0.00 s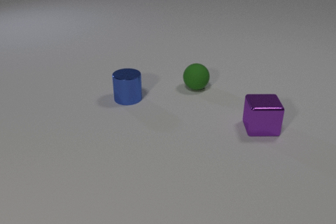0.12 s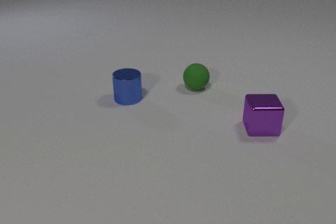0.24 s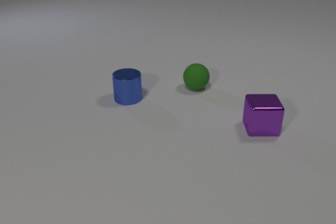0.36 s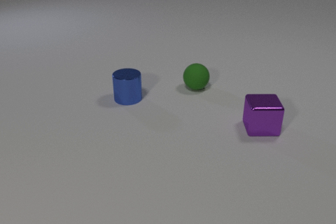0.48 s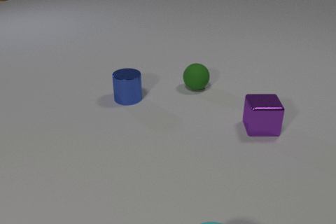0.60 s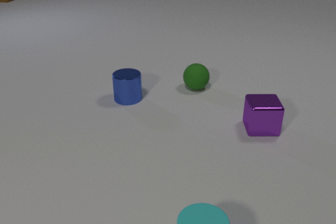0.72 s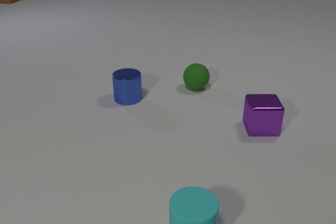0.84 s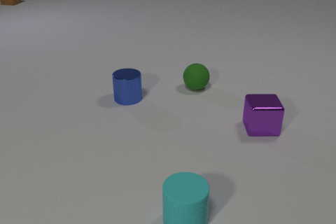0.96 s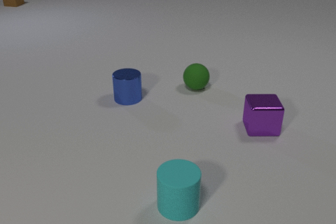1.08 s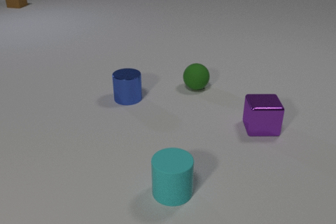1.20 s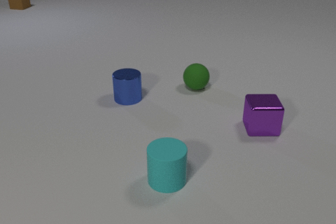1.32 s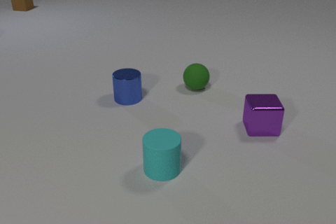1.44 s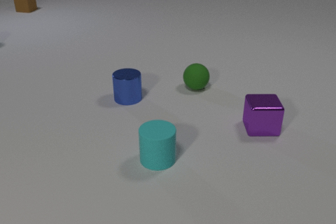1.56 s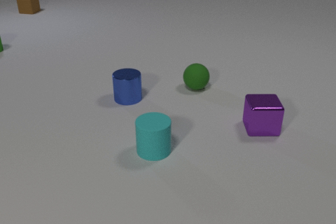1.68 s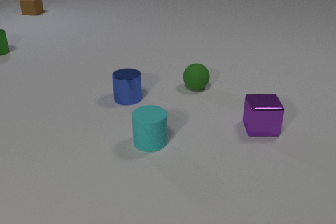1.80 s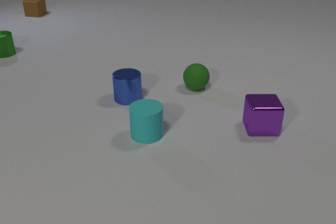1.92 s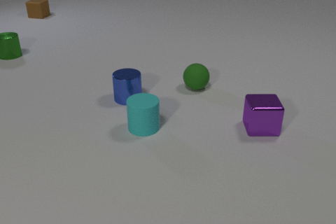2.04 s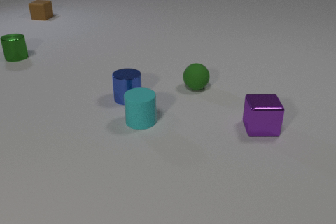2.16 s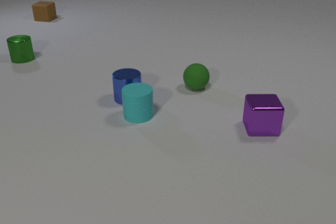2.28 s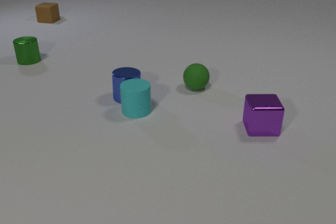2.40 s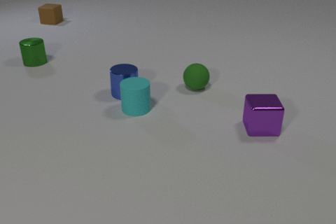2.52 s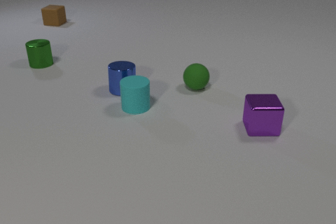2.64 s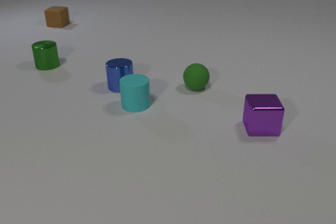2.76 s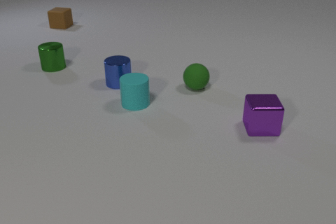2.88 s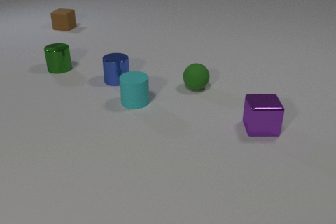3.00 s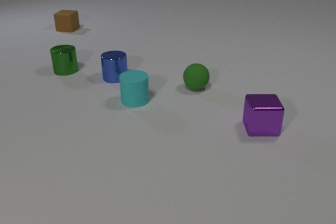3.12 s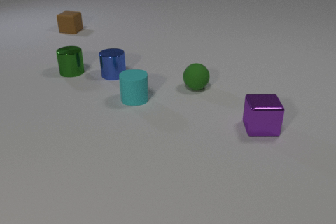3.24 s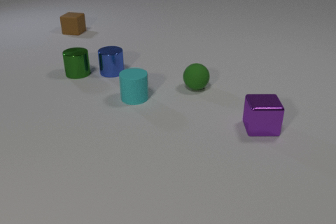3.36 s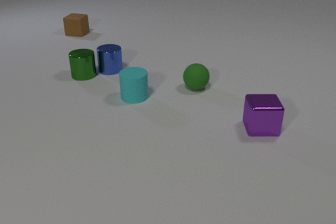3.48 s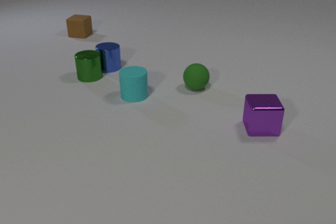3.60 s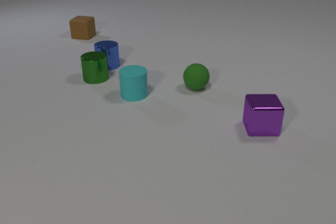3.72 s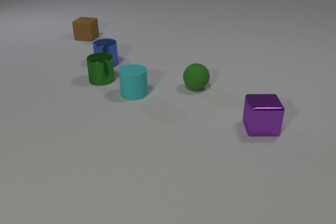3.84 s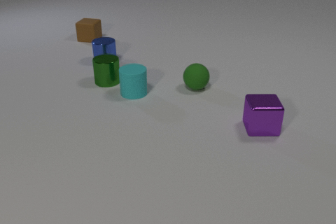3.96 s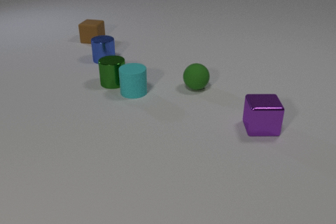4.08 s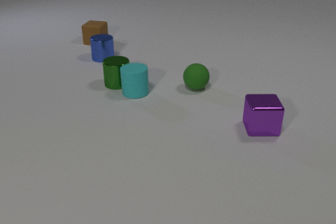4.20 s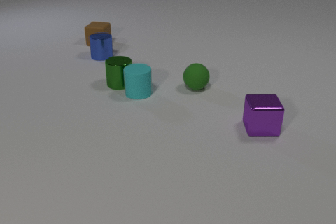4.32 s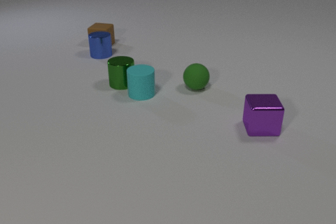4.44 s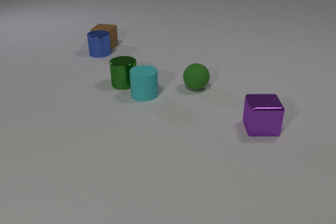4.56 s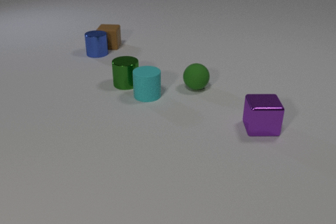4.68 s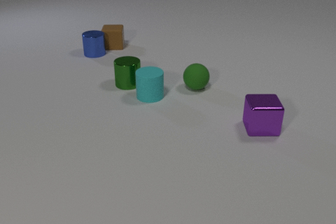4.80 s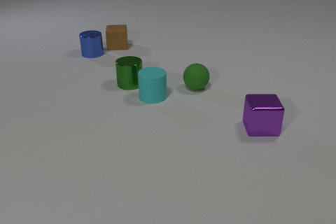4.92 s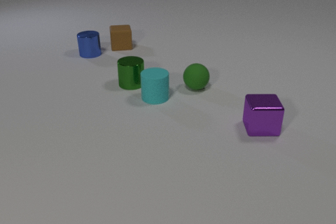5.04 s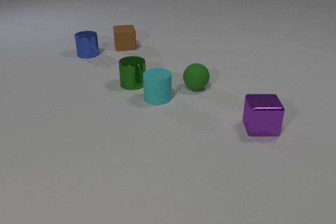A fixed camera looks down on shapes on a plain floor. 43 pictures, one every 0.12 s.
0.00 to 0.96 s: The cyan rubber cylinder comes in at the bottom edge, slides away from the camera. The brown rubber cube comes in at the top edge, slides toward the camera.
0.96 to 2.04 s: The cyan rubber cylinder slides away from the camera. The green metal cylinder comes in at the left edge, slides toward the camera and to the right. The brown rubber cube slides toward the camera and to the right.
2.04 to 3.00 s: The cyan rubber cylinder slides away from the camera. The blue metal cylinder slides away from the camera. The green metal cylinder slides toward the camera and to the right. The brown rubber cube slides toward the camera and to the right. The cyan rubber cylinder and the blue metal cylinder collide.
3.00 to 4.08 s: The cyan rubber cylinder slides away from the camera. The blue metal cylinder slides away from the camera. The green metal cylinder slides to the right and toward the camera. The brown rubber cube slides toward the camera and to the right. The cyan rubber cylinder and the green metal cylinder collide.
4.08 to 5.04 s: The cyan rubber cylinder slides to the right and toward the camera. The blue metal cylinder slides to the left and away from the camera. The green metal cylinder slides to the right. The brown rubber cube slides to the right and toward the camera, spins counterclockwise seen from above by about 30 degrees, its near face sliding to the right. The blue metal cylinder and the brown rubber cube collide.
How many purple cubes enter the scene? 0.
What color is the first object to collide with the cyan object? blue.
How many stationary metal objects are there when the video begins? 2.
